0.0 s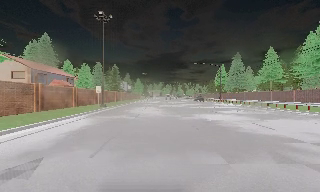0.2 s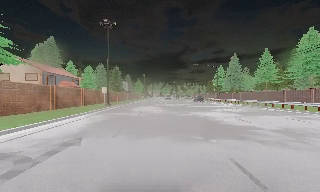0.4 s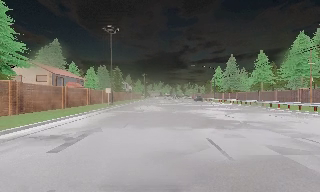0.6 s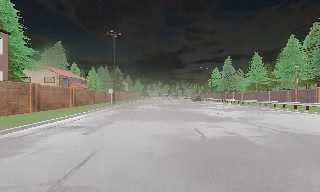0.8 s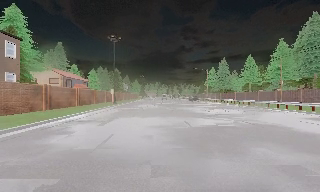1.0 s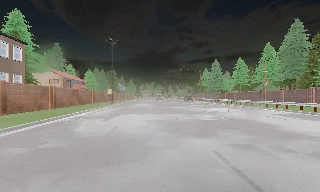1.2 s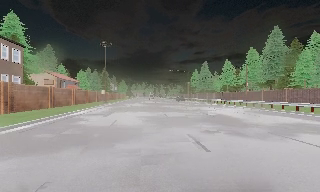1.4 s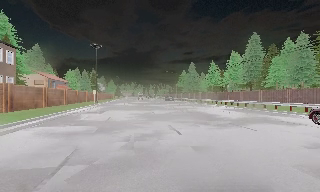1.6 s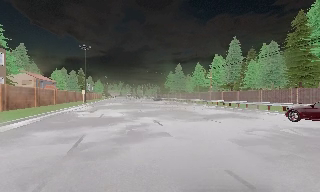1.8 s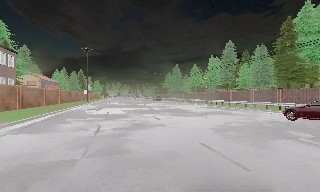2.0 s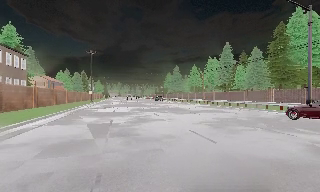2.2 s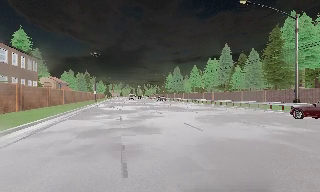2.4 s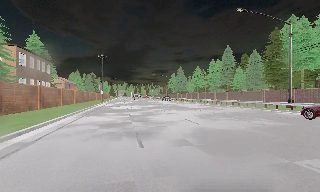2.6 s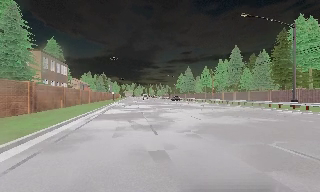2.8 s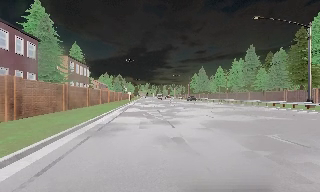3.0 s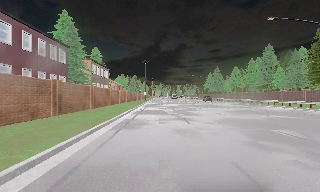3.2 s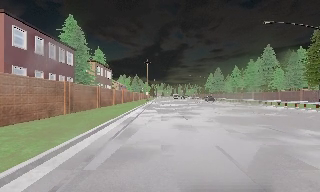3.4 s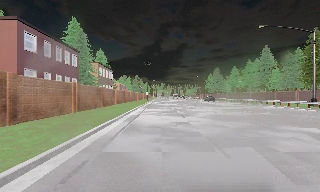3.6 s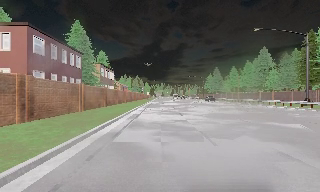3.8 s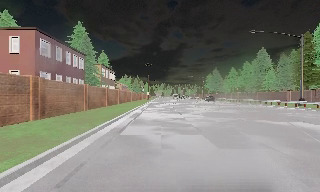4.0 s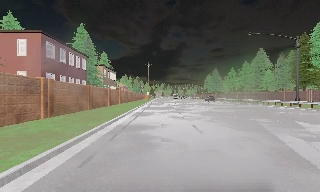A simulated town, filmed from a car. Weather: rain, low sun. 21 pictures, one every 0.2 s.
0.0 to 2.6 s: The camera swings to its right by about 10 degrees, and the scene slides to the left. It travels backward, about 25 m, so what stands in front gets smaller.
2.6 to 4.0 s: The camera swings to its left by about 10 degrees, and the scene slides to the right. It travels backward, about 8 m, so what stands in front gets smaller. It loses speed.
The film runs backward here.
